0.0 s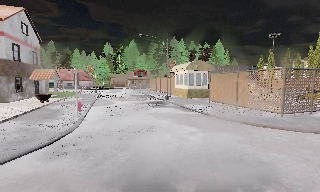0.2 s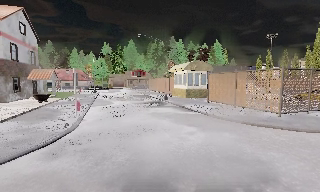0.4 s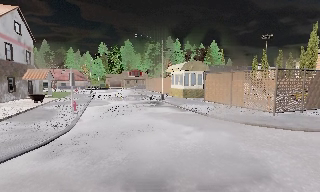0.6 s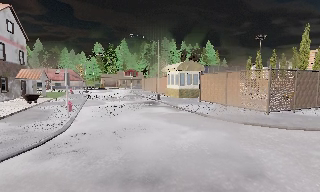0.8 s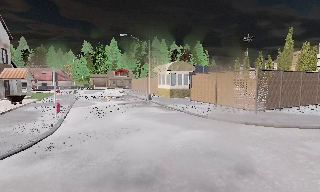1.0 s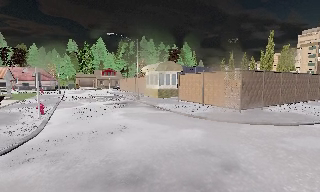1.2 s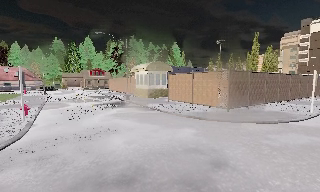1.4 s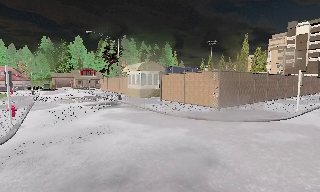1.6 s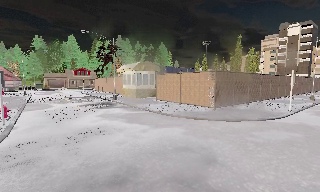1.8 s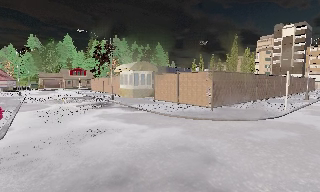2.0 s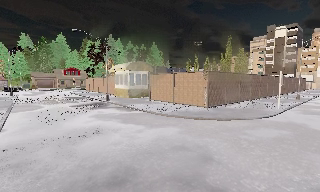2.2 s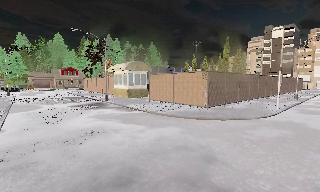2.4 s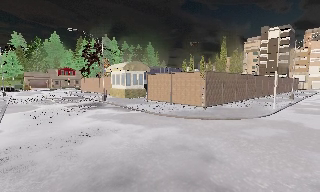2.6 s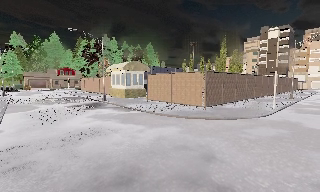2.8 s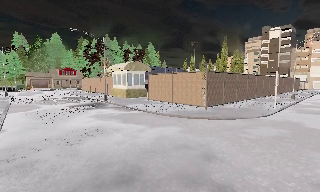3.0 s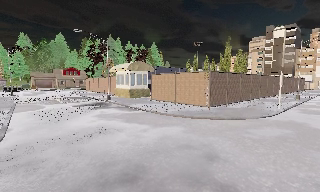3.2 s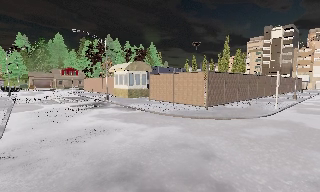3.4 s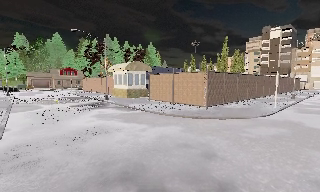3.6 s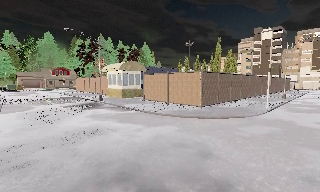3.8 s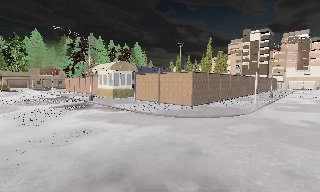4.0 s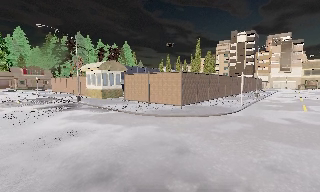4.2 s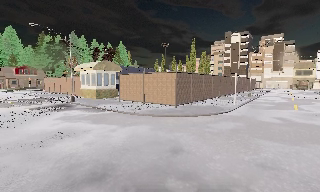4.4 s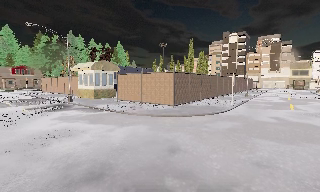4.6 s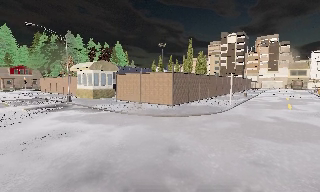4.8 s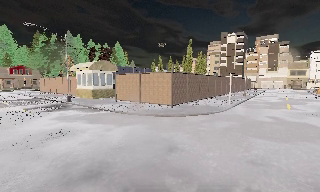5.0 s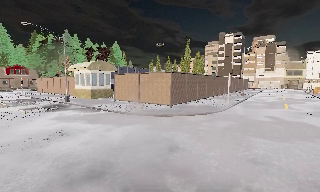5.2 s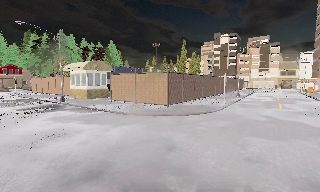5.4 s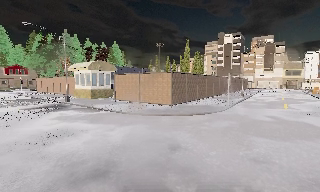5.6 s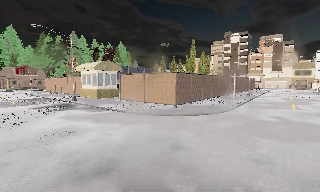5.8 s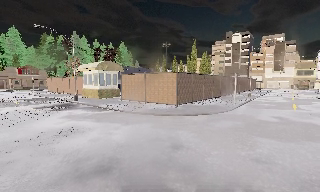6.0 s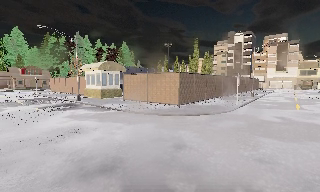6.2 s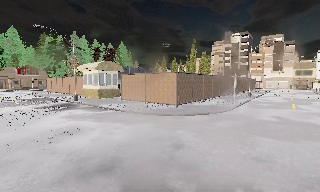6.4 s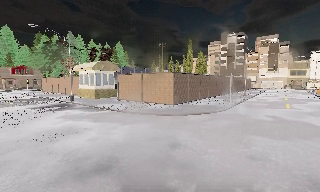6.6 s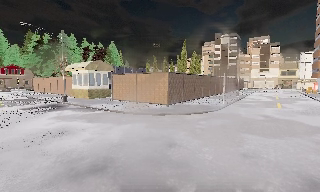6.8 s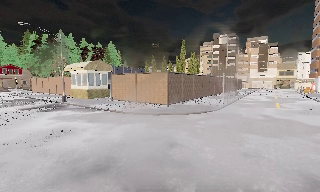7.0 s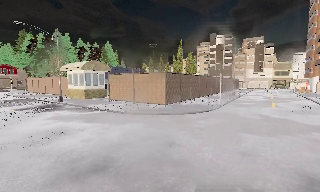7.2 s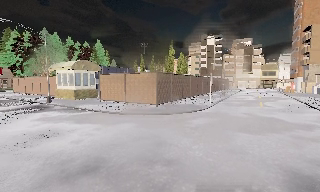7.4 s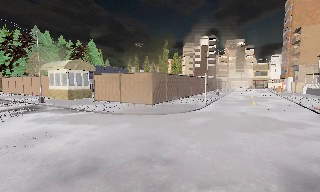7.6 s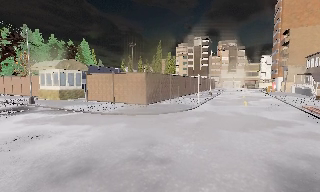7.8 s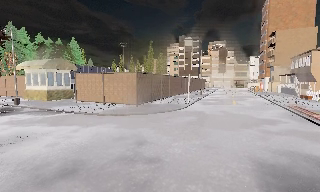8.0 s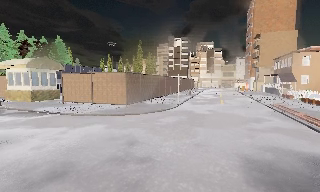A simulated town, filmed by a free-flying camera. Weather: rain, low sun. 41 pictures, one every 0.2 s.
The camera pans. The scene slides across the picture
to the left.
The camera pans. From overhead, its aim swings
clockwise.
0.0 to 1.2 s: The camera pans to its right, which is clockwise from overhead, by about 15 degrees.
1.2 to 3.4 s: The camera travels to its left, about 0.5 m.
3.4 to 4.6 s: The scene slides to the left, as the camera pans about 10 degrees to its right.
4.6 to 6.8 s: The camera shifts only a little, or ends up much as it began.
6.8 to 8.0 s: The camera pans to its right, which is clockwise from overhead, by about 15 degrees.
The film runs backward here.
